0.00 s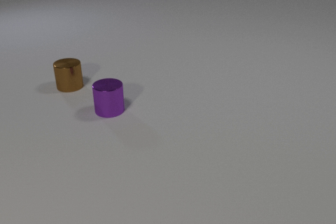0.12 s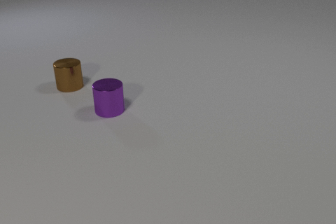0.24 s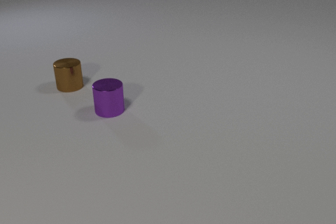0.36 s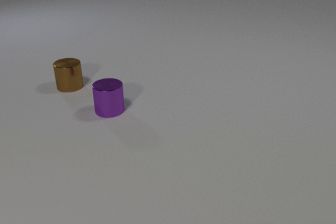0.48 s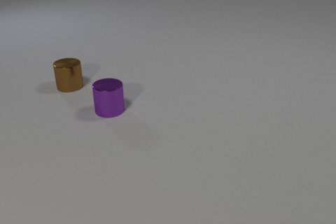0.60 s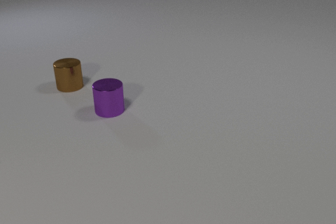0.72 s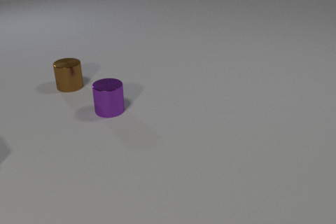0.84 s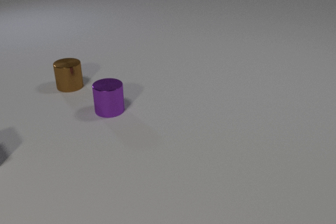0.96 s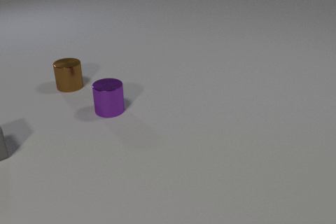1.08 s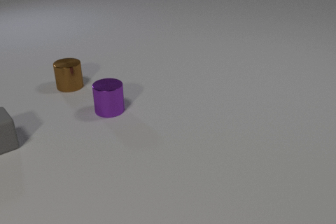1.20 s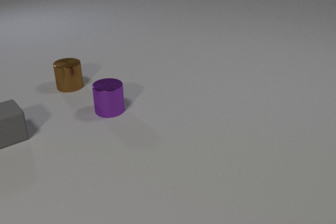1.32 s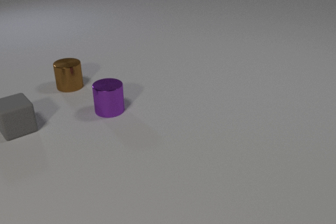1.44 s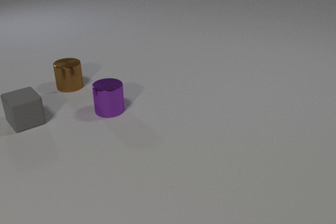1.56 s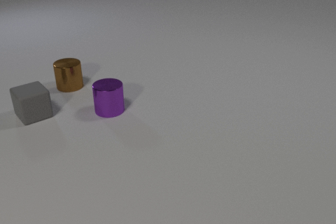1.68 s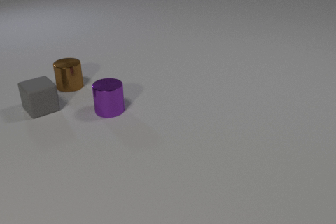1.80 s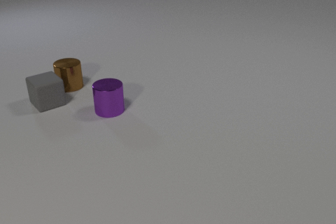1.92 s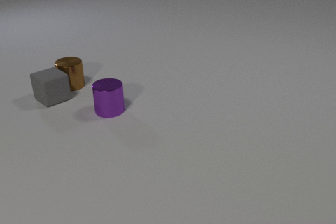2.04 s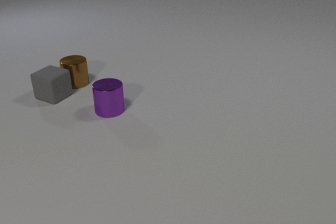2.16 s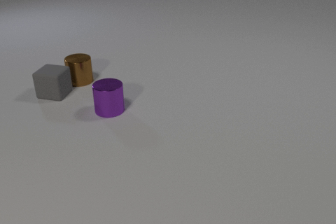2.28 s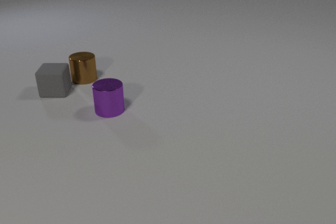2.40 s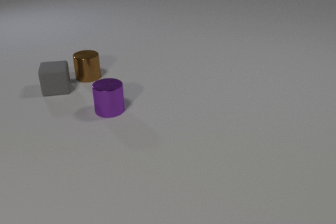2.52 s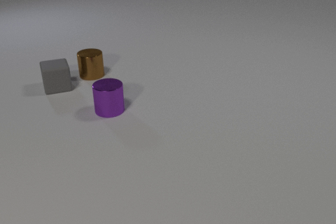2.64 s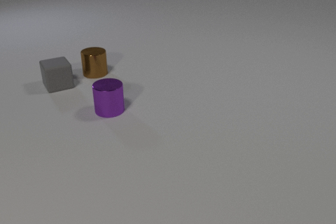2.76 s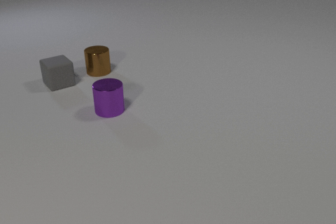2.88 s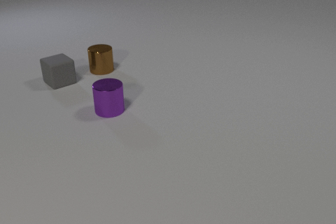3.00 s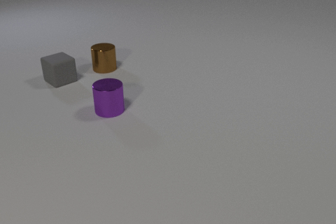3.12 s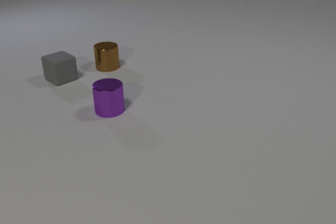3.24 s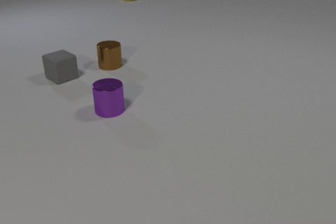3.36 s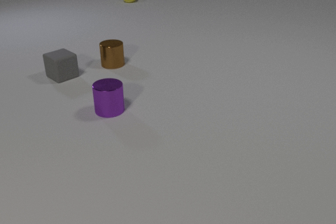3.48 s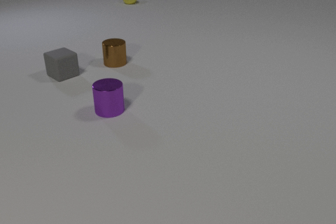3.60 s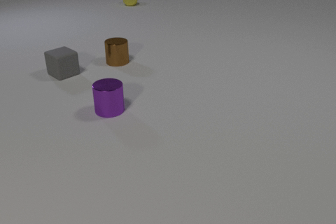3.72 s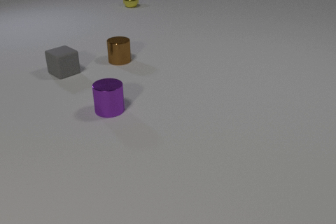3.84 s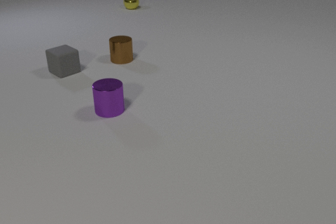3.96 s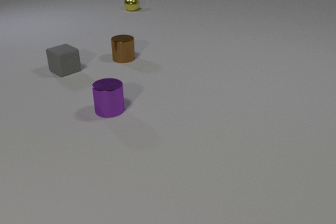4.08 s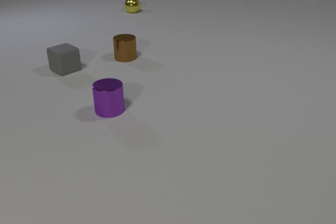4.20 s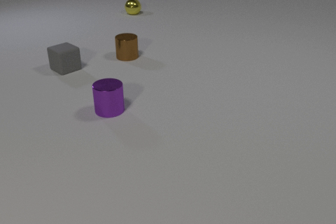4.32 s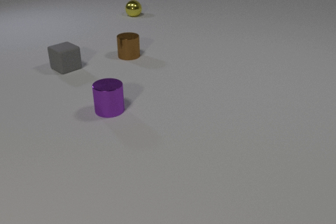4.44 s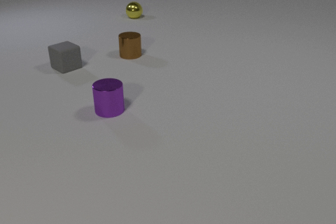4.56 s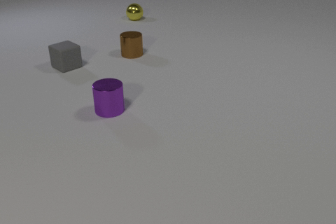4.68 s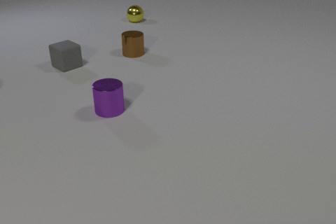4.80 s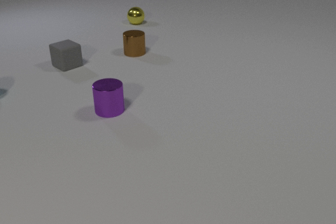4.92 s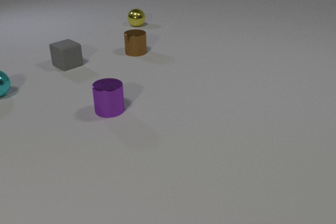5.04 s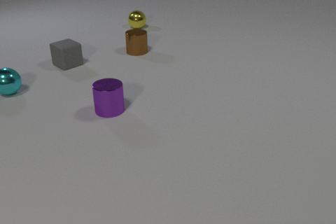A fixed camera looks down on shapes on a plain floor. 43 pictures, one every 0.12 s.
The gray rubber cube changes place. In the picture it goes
away from the camera.
The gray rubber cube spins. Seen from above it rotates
counterclockwise.
0.00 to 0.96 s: The gray rubber cube comes in at the left edge, slides away from the camera and to the right.
0.96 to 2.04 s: The gray rubber cube slides away from the camera and to the right, spins so that its near face slides to the right, counterclockwise seen from above. The brown metal cylinder slides to the right and away from the camera. The gray rubber cube and the brown metal cylinder collide.
2.04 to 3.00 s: The gray rubber cube slides away from the camera, spins so that its near face slides to the right, counterclockwise seen from above. The brown metal cylinder slides away from the camera and to the right.
3.00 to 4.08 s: The gray rubber cube slides away from the camera. The brown metal cylinder slides away from the camera and to the right. The yellow metal sphere comes in at the top edge, rolls toward the camera.
4.08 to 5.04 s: The gray rubber cube slides away from the camera. The brown metal cylinder slides away from the camera and to the right. The yellow metal sphere rolls toward the camera. The cyan metal sphere comes in at the left edge, rolls to the right.
How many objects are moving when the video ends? 4.
Are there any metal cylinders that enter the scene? no.
What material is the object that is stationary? metal.
